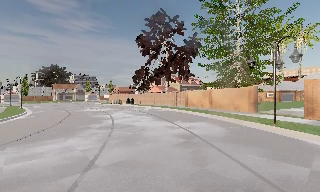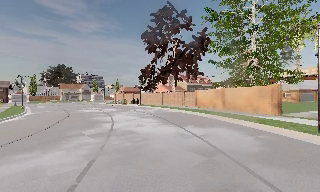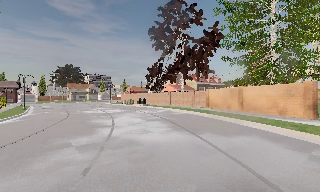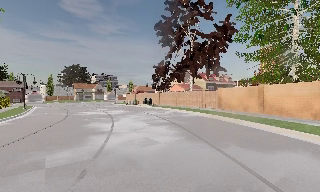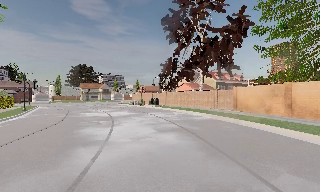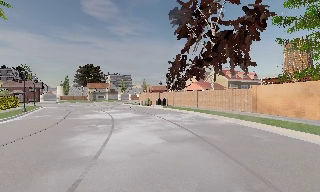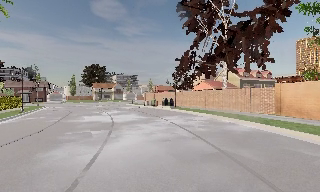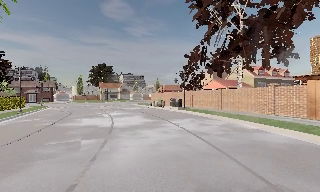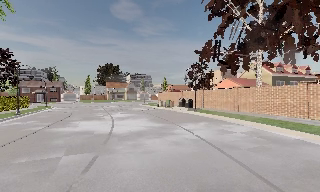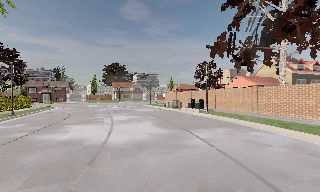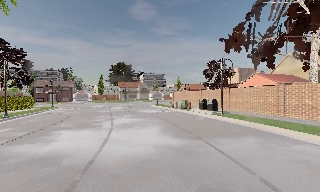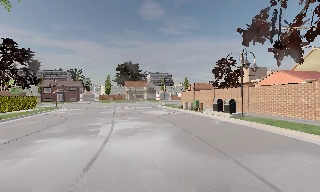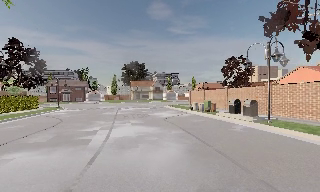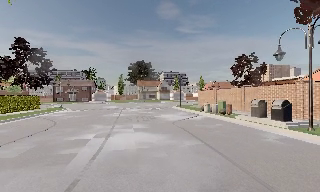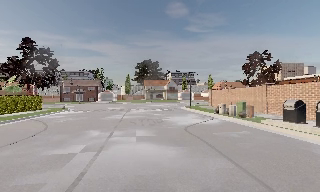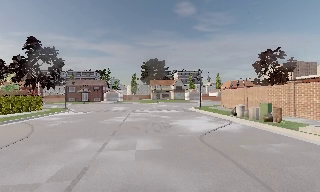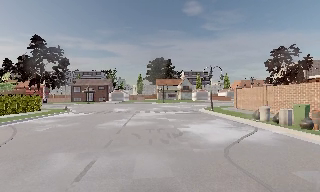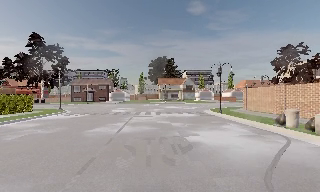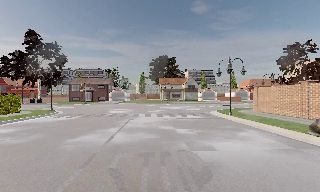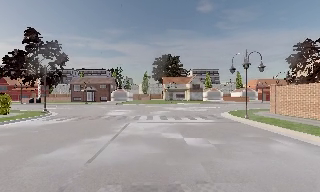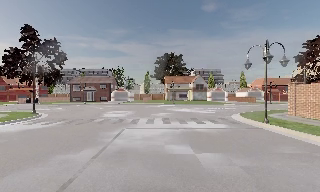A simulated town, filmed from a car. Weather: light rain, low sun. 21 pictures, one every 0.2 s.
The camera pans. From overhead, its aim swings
counterclockwise.
The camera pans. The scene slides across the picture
to the right.
0.0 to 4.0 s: The scene slides to the right, as the camera pans about 40 degrees to its left. It travels forward, about 35 m.
The film runs forward here.
